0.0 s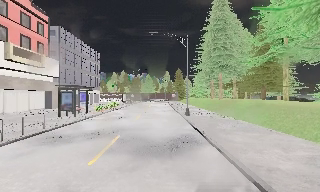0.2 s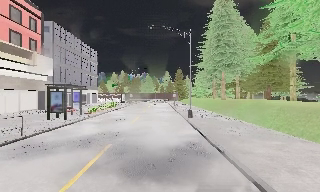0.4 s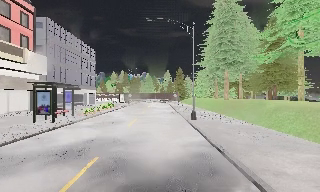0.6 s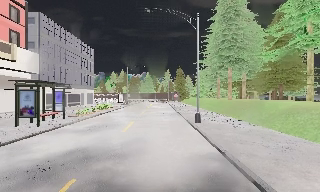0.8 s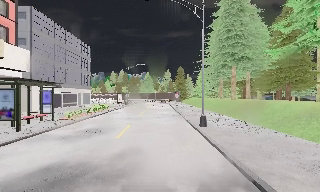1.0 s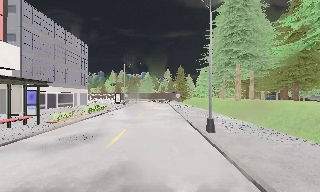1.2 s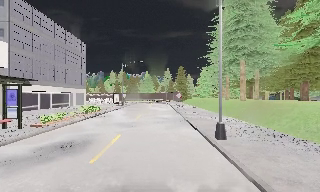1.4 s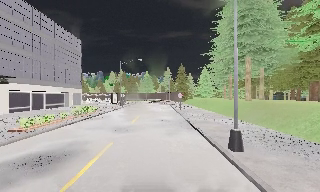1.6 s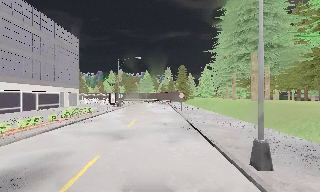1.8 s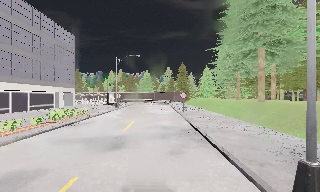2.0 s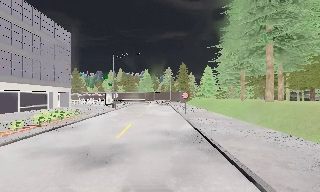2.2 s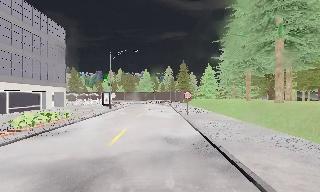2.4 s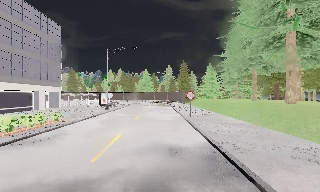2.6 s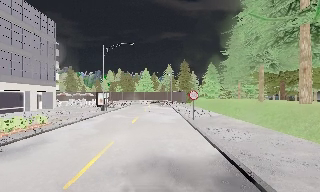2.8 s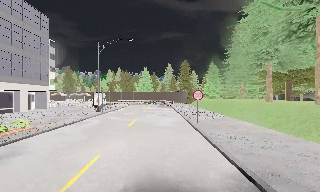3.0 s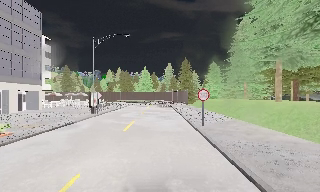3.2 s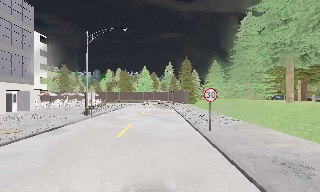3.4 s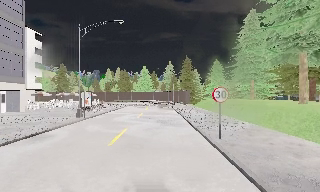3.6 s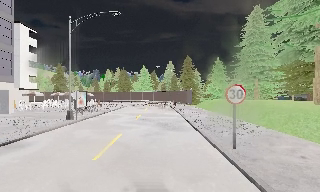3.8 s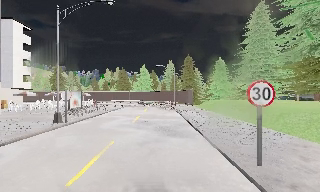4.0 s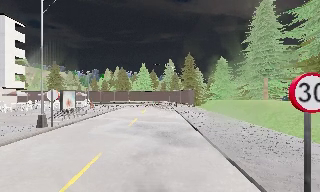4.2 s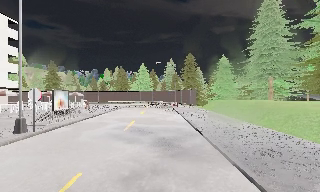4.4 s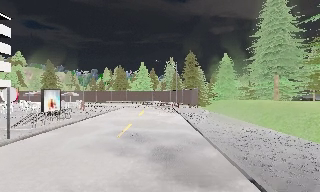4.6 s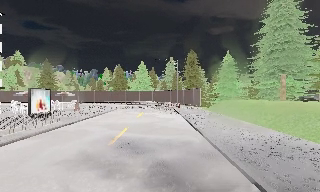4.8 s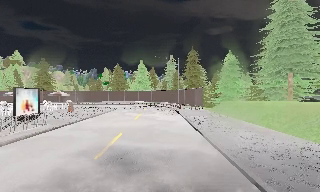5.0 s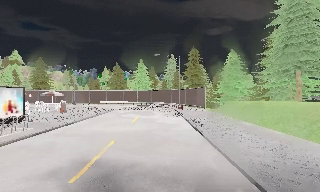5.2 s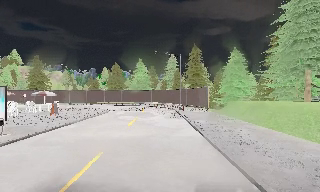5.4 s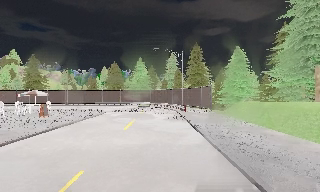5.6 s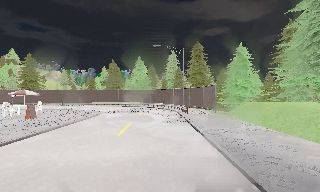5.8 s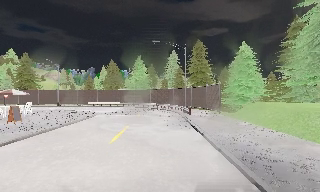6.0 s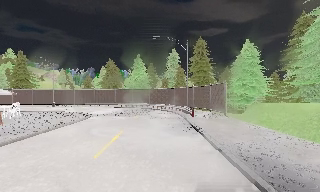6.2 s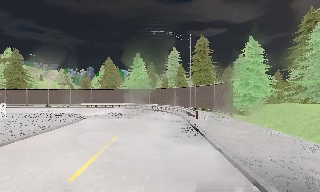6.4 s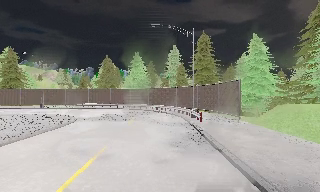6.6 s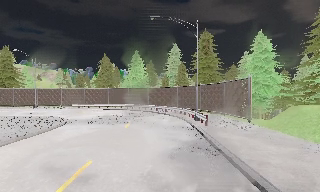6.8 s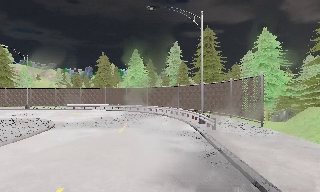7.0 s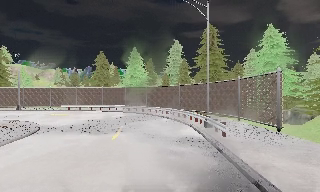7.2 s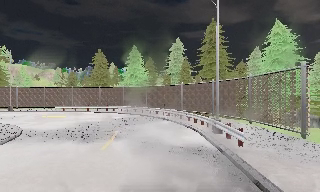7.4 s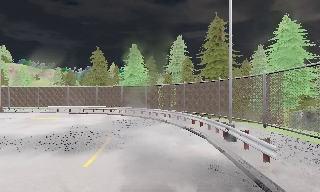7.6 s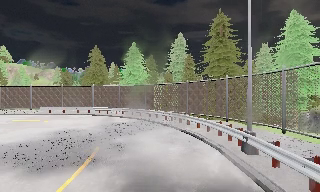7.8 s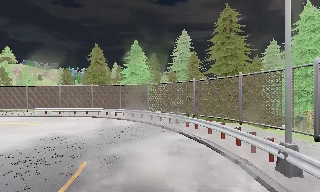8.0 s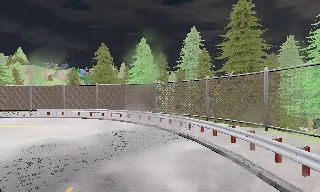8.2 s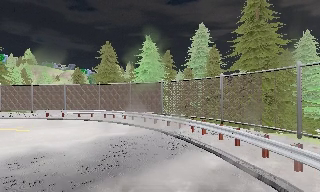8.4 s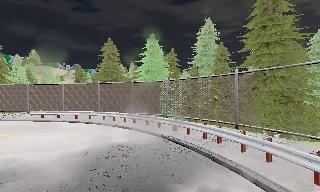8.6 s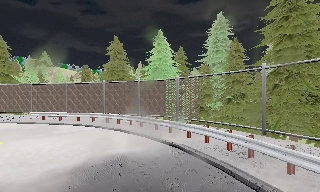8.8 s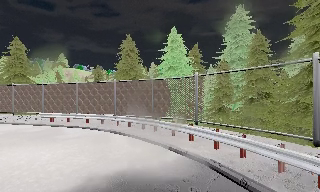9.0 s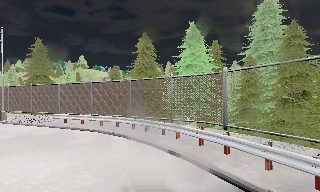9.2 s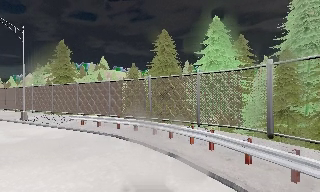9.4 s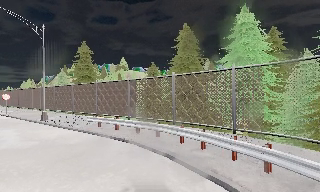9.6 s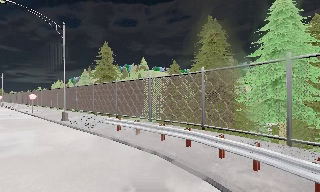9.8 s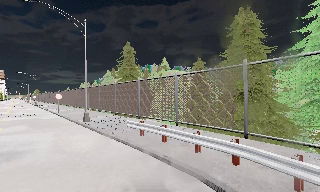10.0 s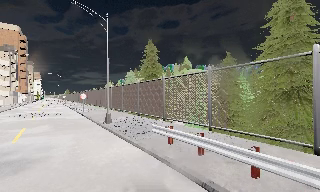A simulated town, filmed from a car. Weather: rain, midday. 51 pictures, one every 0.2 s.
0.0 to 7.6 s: The camera travels forward, about 50 m, so what stands in front looms larger.
7.6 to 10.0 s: The scene slides to the right, as the camera pans about 55 degrees to its left. It travels forward, about 16 m.
The film runs forward here.
